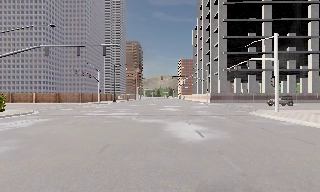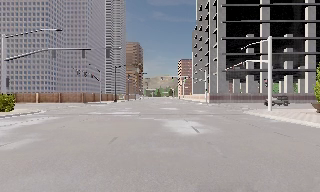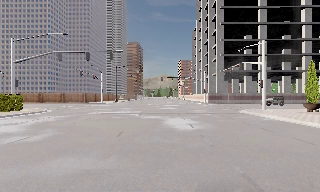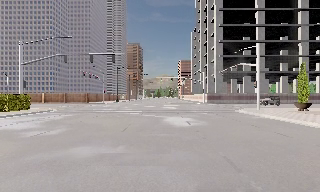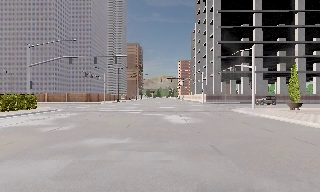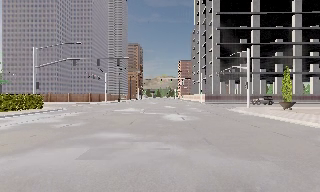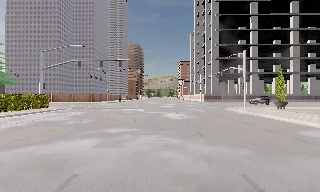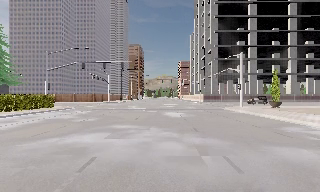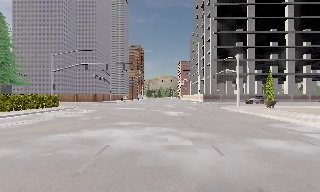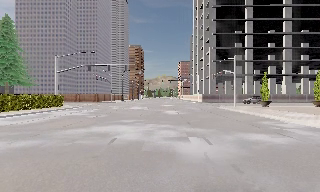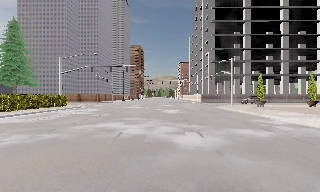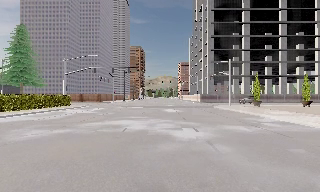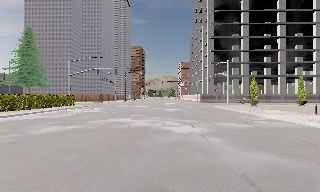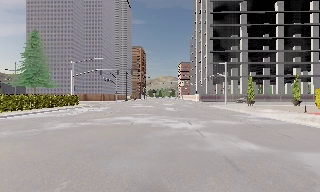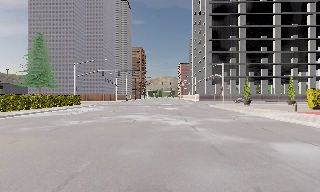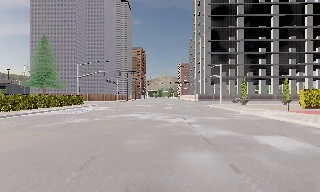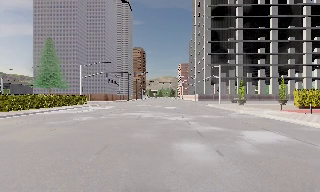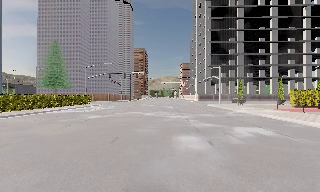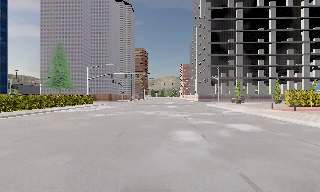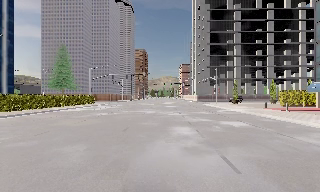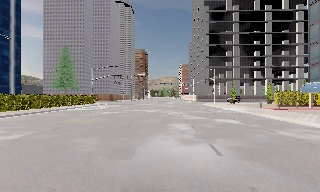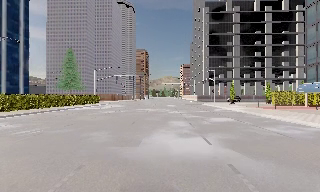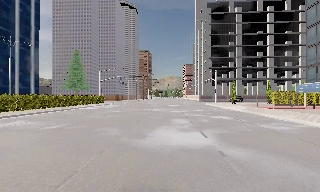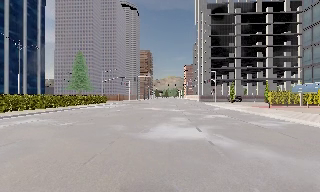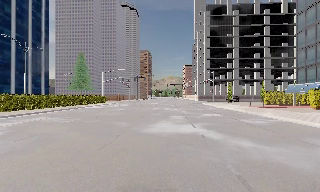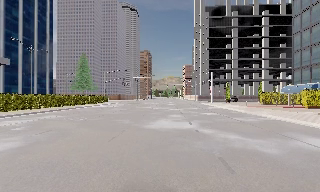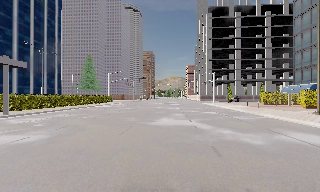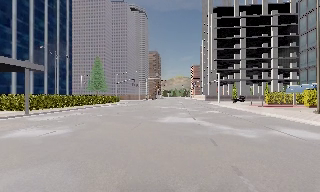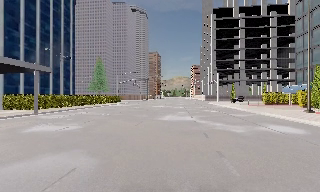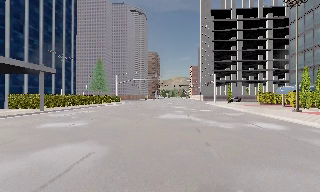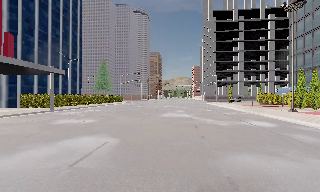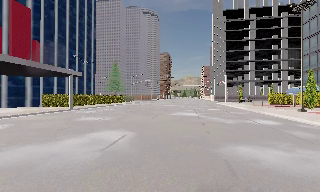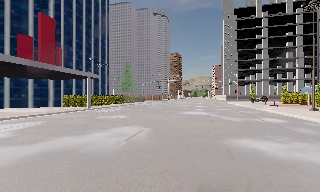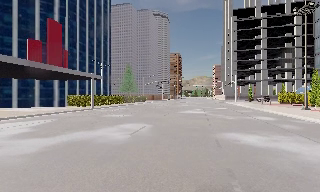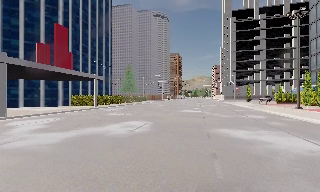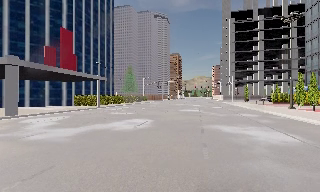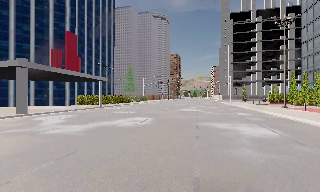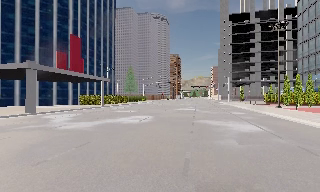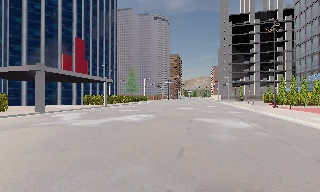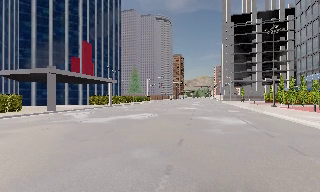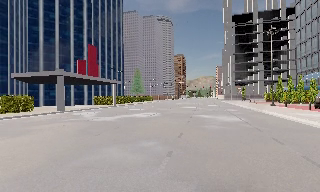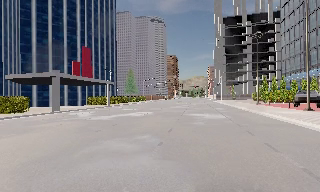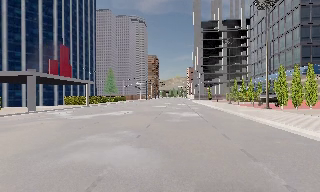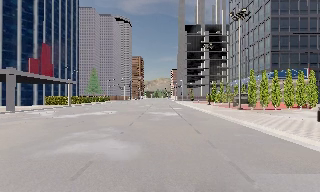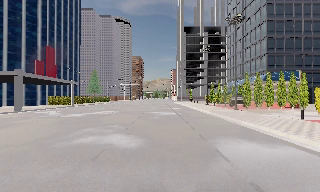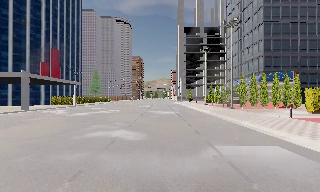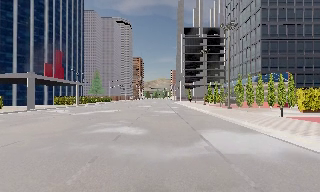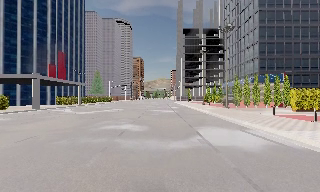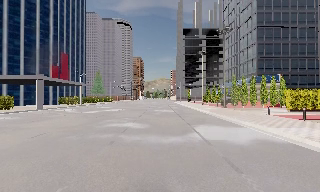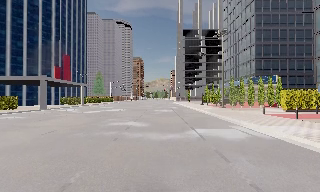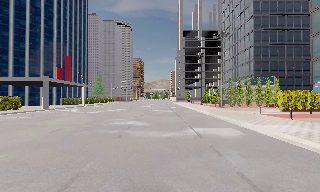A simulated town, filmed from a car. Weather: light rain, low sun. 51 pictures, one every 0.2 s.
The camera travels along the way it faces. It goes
backward.
0.0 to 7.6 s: The camera pans to its left, which is counterclockwise from overhead, by about 15 degrees. It travels backward, about 40 m, so what stands in front gets smaller.
7.6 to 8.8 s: The camera pans to its right, which is clockwise from overhead, by about 15 degrees. It travels backward, about 6 m, so what stands in front gets smaller.
8.8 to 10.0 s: The camera travels backward, about 4.5 m, so what stands in front gets smaller. It loses speed.
The film runs backward here.
